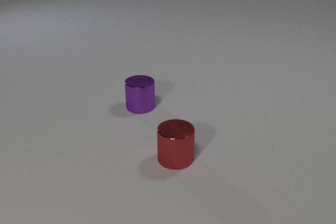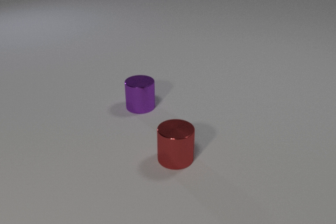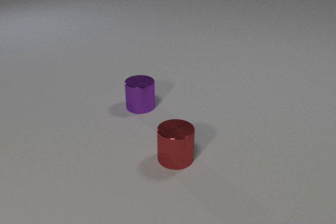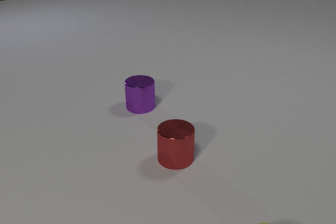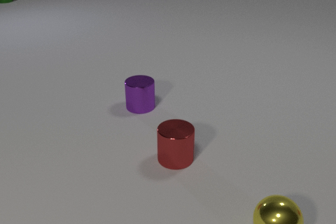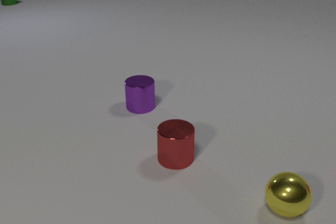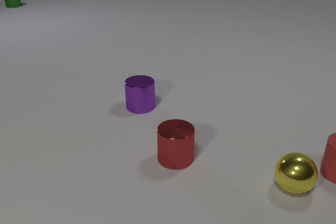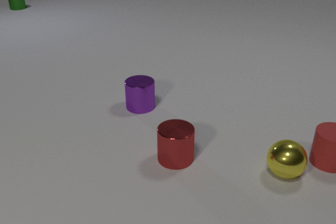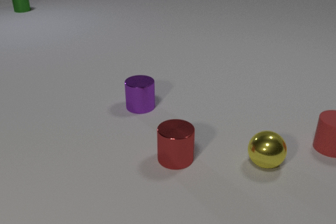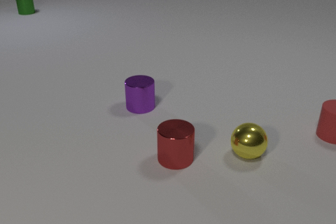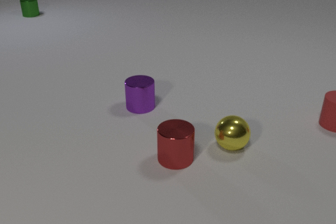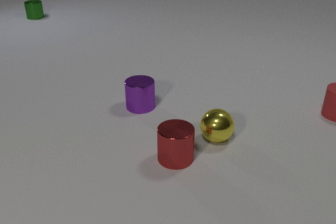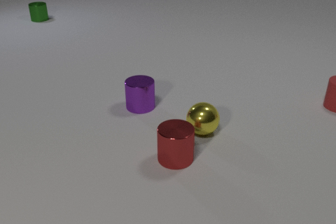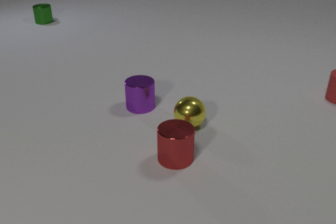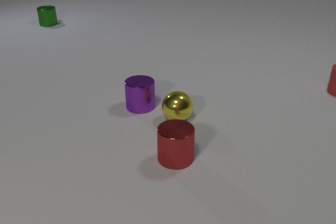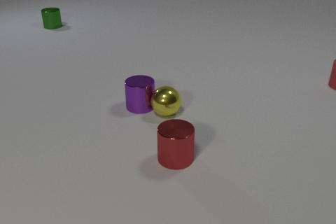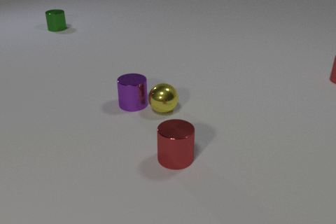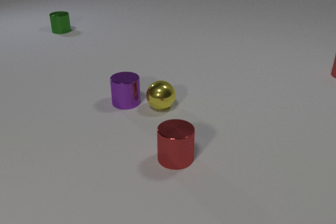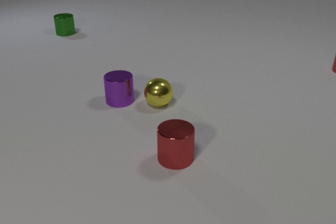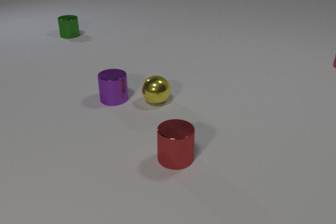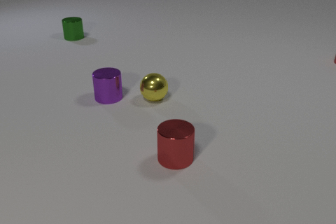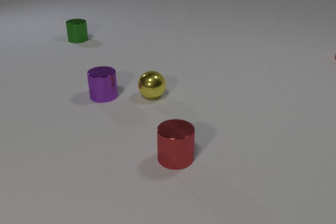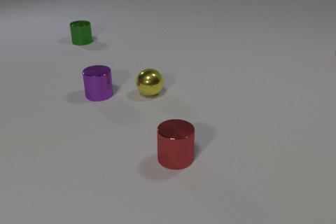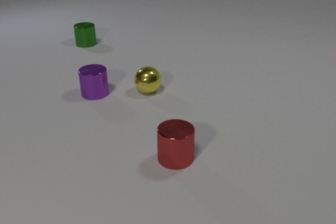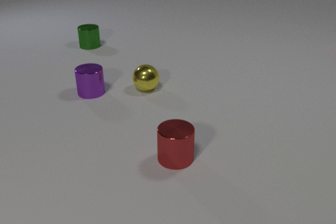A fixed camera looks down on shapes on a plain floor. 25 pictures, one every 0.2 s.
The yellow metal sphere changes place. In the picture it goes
away from the camera.
The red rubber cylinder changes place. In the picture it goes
away from the camera.
0.0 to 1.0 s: The yellow metal sphere comes in at the bottom edge, rolls away from the camera. The green metal cylinder comes in at the top edge, slides toward the camera.
1.0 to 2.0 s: The yellow metal sphere rolls away from the camera and to the left. The red rubber cylinder comes in at the right edge, slides away from the camera. The green metal cylinder slides toward the camera. The yellow metal sphere and the red rubber cylinder collide.
2.0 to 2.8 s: The yellow metal sphere rolls to the left and away from the camera. The red rubber cylinder slides away from the camera. The green metal cylinder slides toward the camera and to the right.
2.8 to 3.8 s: The yellow metal sphere rolls away from the camera and to the left. The red rubber cylinder slides away from the camera. The purple metal cylinder slides to the left and away from the camera. The green metal cylinder slides toward the camera and to the right. The yellow metal sphere and the purple metal cylinder collide.
3.8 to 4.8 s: The yellow metal sphere rolls away from the camera. The red rubber cylinder slides away from the camera, leaves at the right edge. The purple metal cylinder slides to the left and away from the camera. The green metal cylinder slides toward the camera and to the right.
What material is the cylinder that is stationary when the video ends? metal.
Are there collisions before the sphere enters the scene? no.
How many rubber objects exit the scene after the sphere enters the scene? 1.
